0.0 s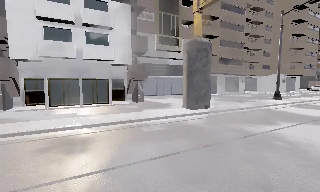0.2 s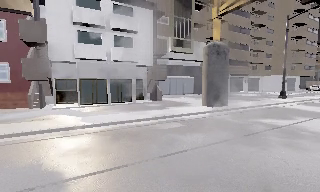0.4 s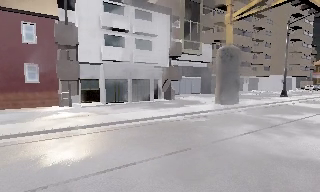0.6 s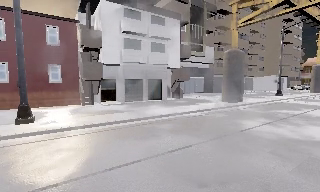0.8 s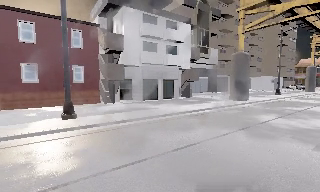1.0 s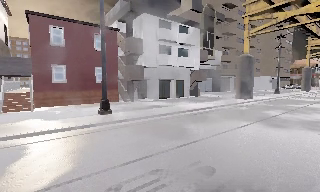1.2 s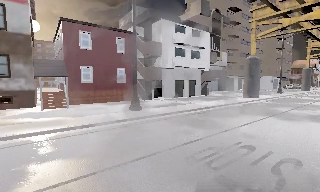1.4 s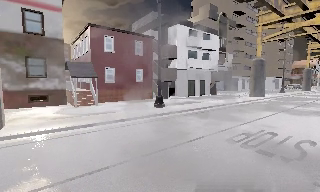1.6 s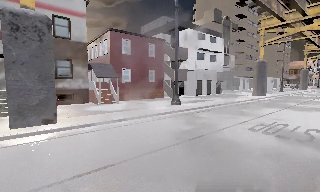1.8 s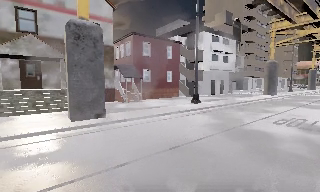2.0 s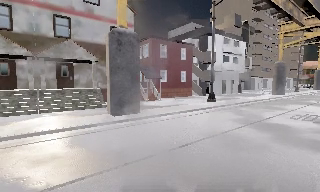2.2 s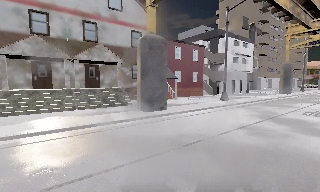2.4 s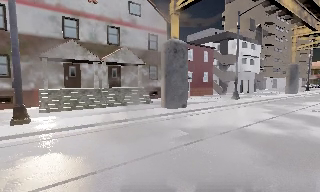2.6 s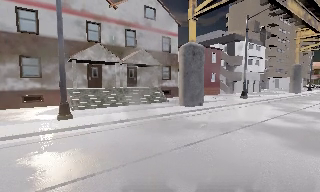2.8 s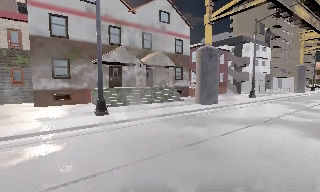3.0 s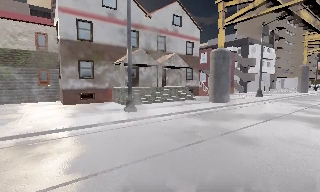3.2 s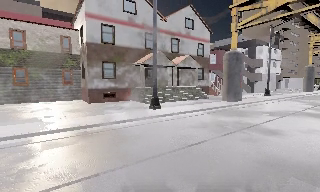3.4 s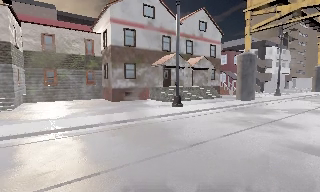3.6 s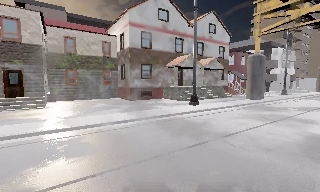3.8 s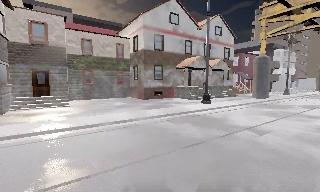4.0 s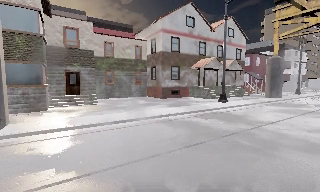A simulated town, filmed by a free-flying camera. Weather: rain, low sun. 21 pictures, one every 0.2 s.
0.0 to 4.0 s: The camera travels to its left and backward, about 45 m, so close, fixed things drift to the right.
The film runs forward here.
